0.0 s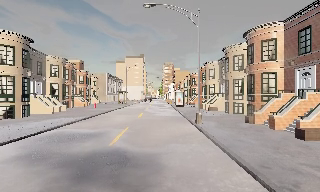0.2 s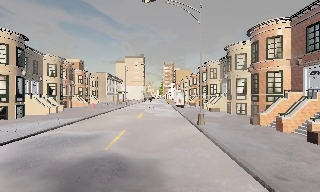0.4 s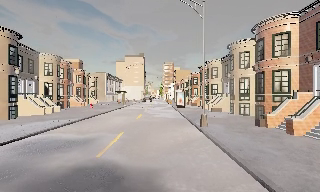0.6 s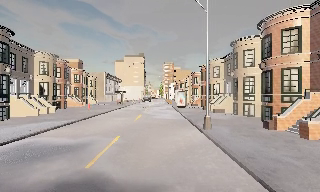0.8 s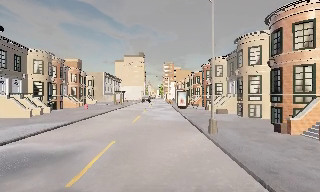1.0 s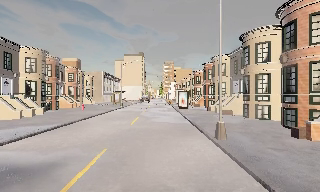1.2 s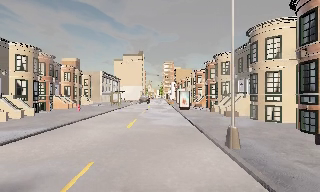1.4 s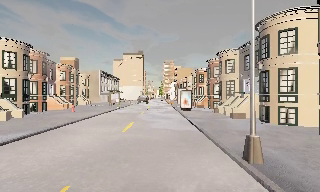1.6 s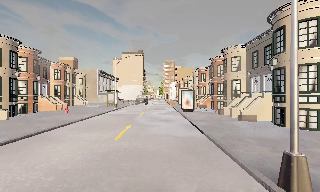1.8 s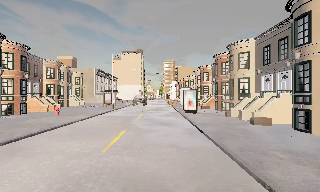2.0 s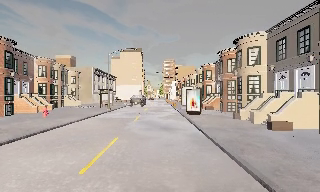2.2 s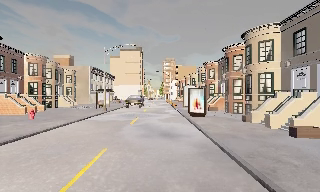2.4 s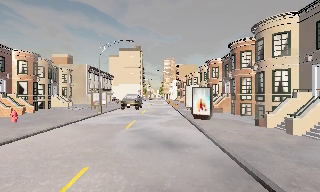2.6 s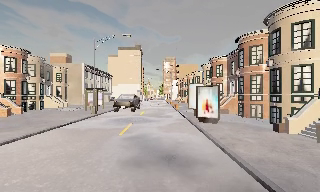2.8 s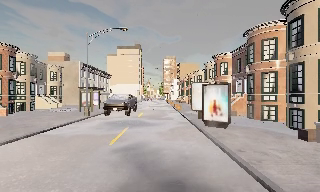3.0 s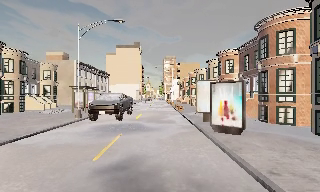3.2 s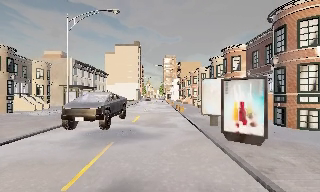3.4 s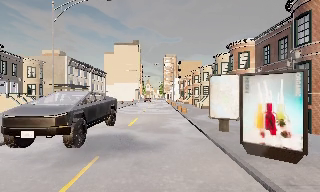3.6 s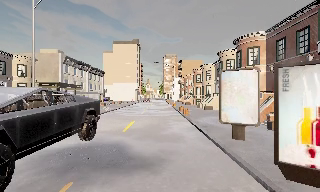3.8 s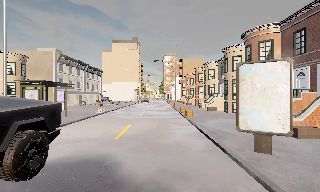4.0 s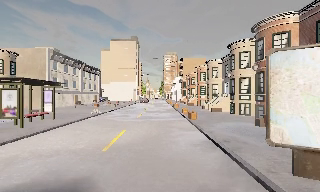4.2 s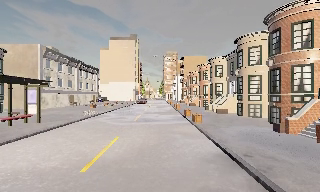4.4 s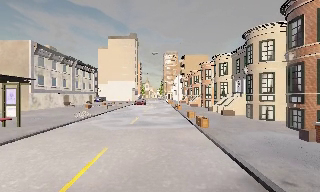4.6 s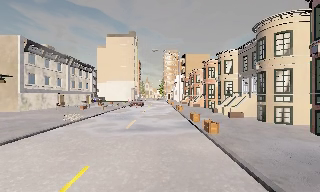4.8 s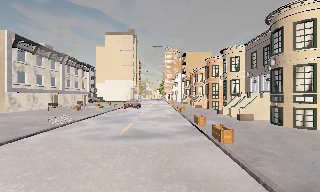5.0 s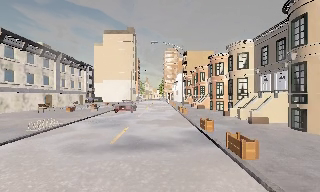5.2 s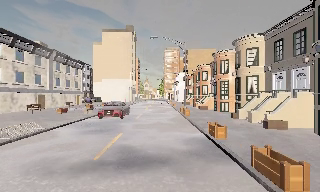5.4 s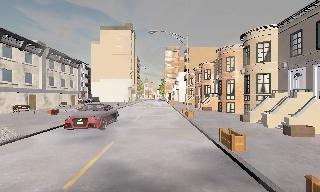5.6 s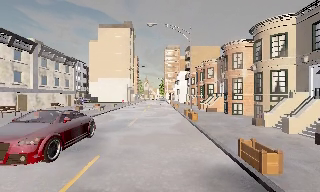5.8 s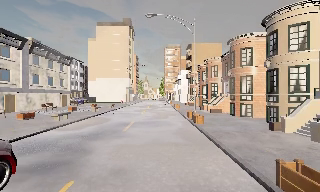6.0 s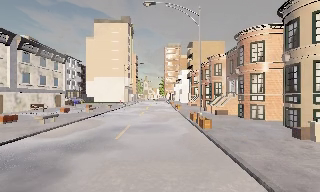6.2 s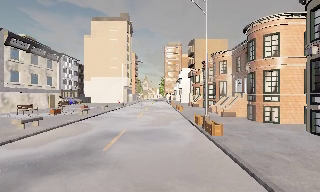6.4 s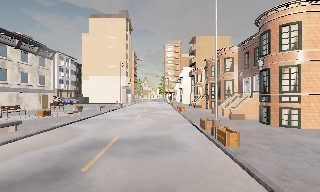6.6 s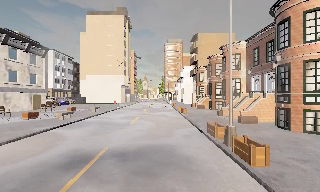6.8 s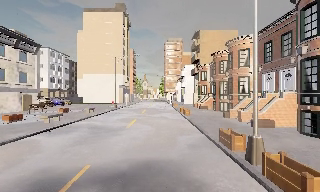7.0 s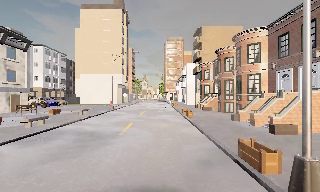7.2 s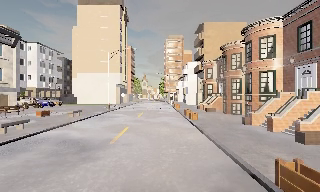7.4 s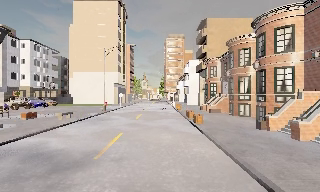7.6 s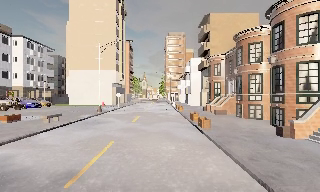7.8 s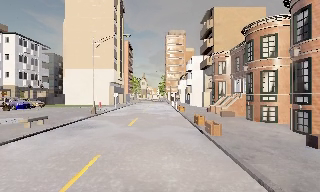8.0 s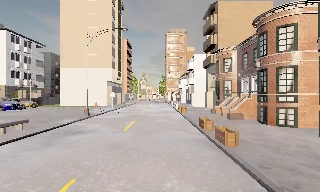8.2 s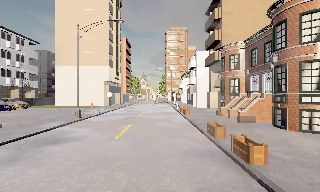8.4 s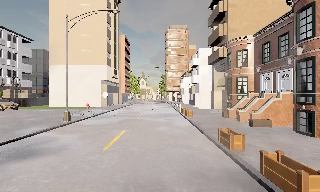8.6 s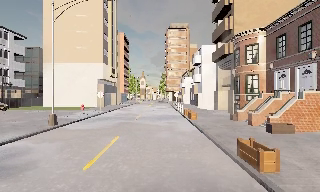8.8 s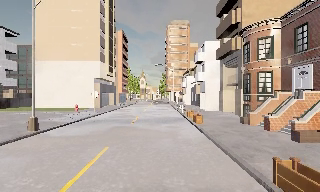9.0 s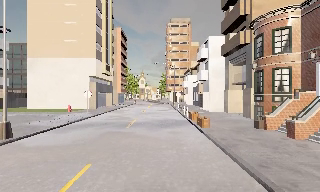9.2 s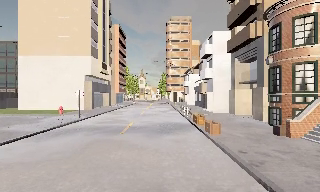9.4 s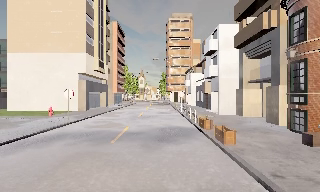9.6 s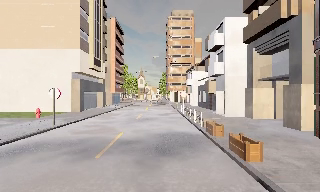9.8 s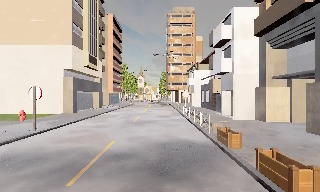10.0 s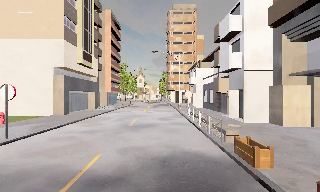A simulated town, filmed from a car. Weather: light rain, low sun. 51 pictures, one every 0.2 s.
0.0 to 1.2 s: The camera travels forward, about 5 m, so what stands in front looms larger. It gains speed.
1.2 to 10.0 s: The camera travels forward, about 65 m, so what stands in front looms larger.
The film runs forward here.
